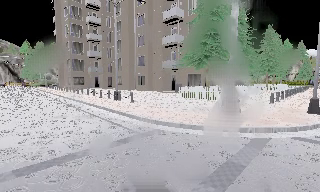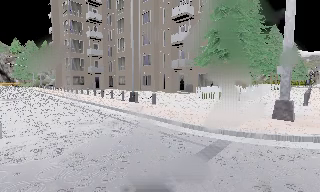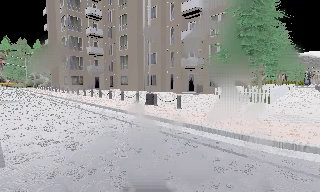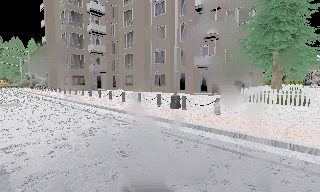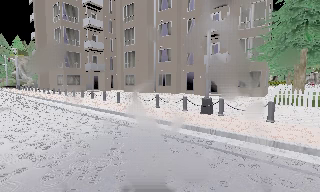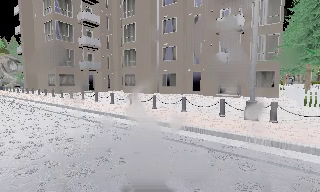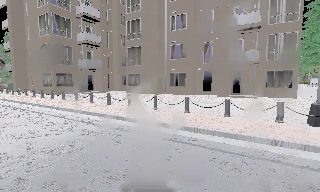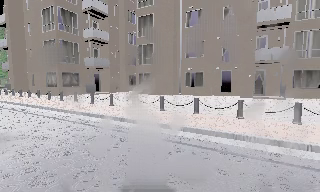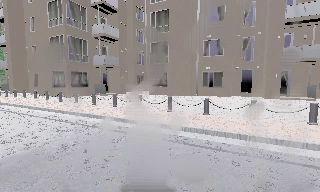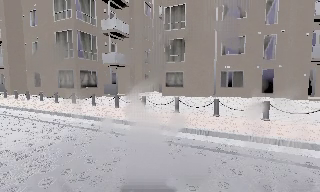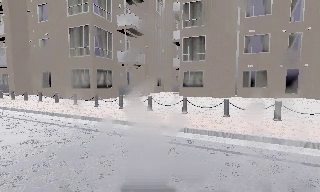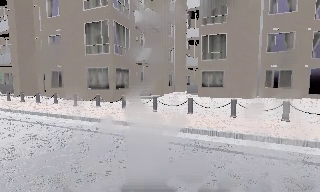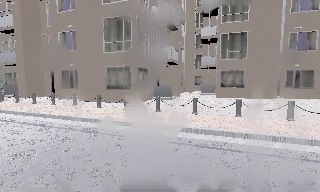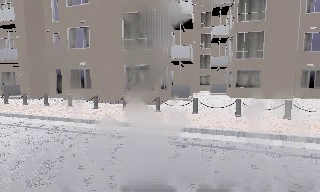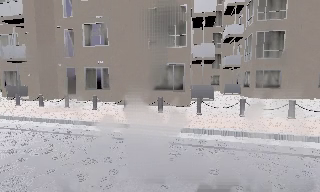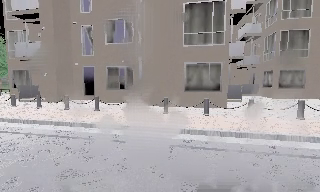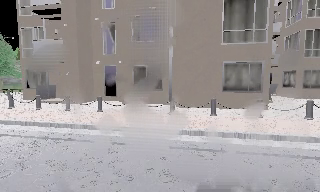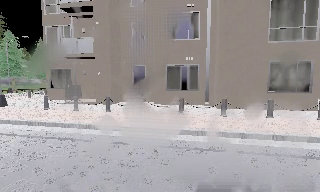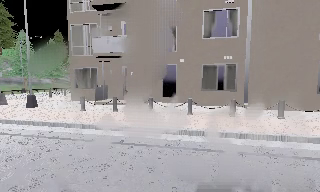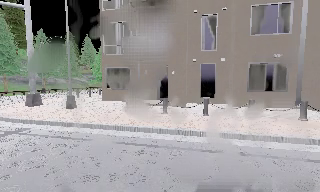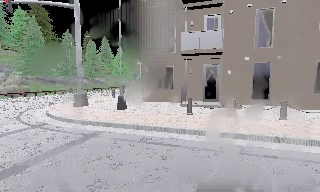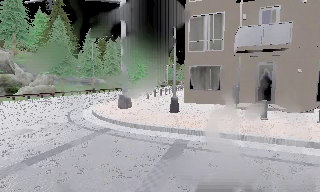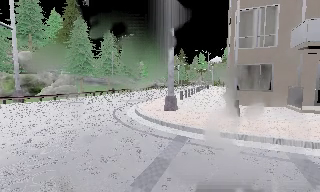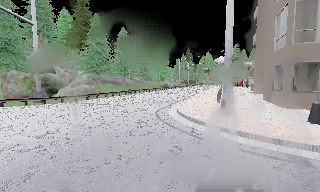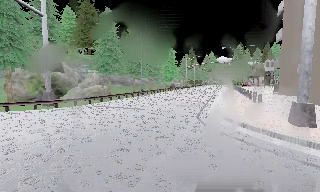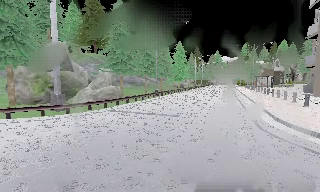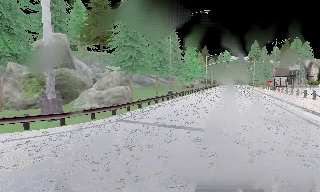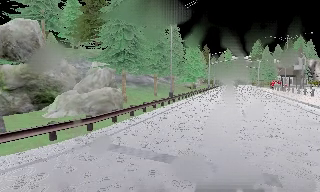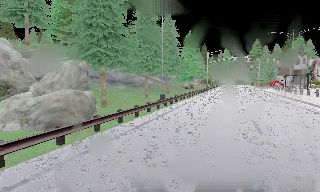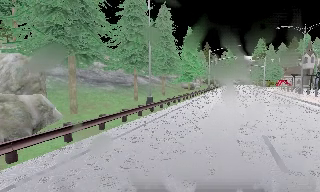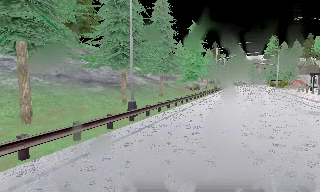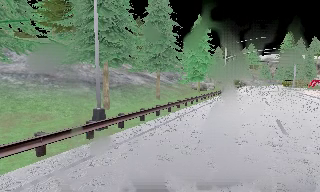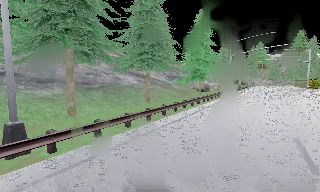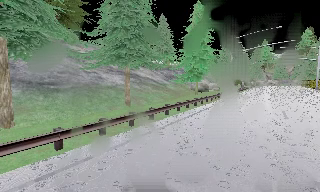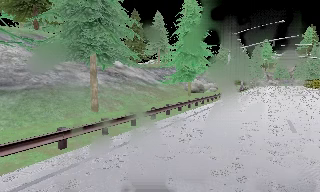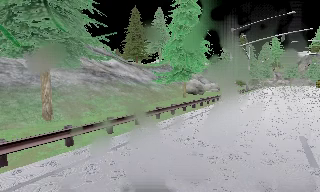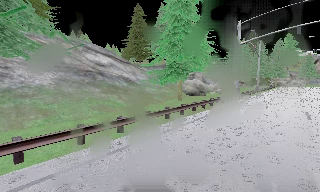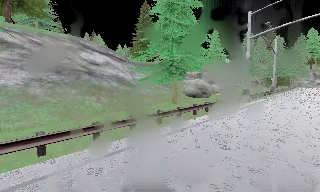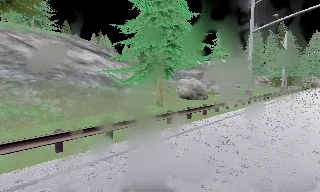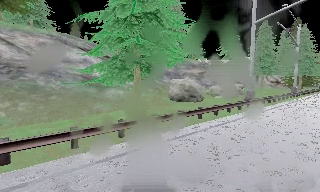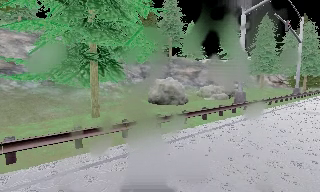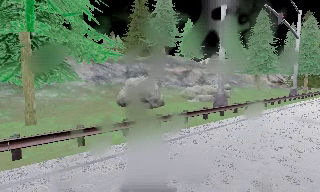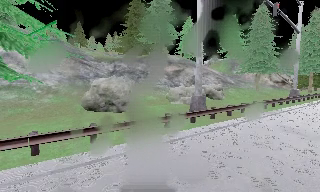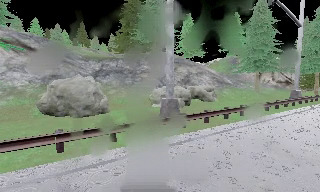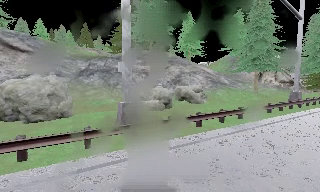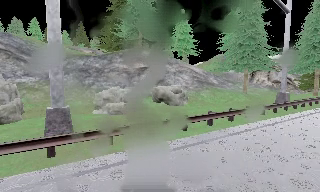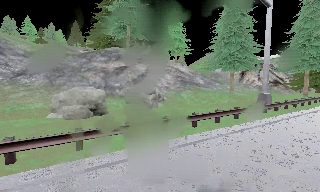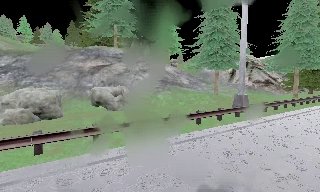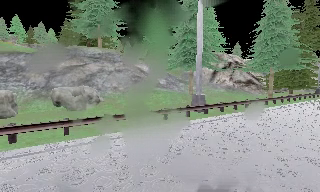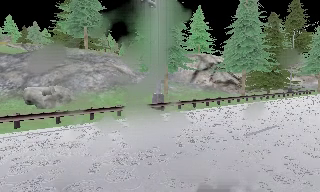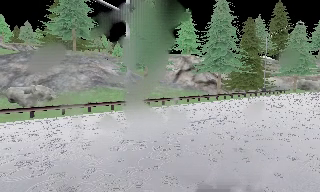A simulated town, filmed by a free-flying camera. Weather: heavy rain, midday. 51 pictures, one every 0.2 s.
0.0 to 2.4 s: The camera pans to its right, which is clockwise from overhead, by about 30 degrees. It travels to its left and forward, about 25 m, so close, fixed things drift to the right.
2.4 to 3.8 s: The camera travels to its left, about 15 m, so close, fixed things drift to the right.
3.8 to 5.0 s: The camera pans to its left, which is counterclockwise from overhead, by about 10 degrees. It travels to its left and forward, about 14 m, so close, fixed things drift to the right.
5.0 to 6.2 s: The camera travels forward, about 13 m, so what stands in front looms larger.
6.2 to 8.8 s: The camera pans to its left, which is counterclockwise from overhead, by about 30 degrees. It travels to its right and forward, about 30 m, so close, fixed things drift to the left.
8.8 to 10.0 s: The camera travels to its right, about 11 m, so close, fixed things drift to the left.
The film runs backward here.
